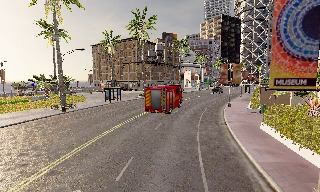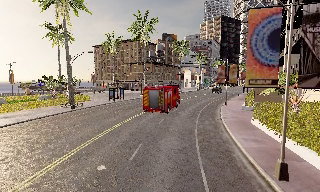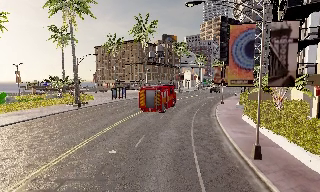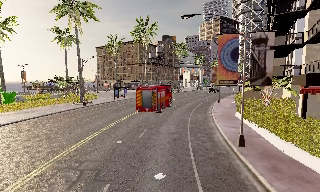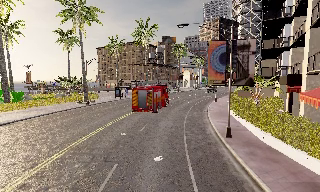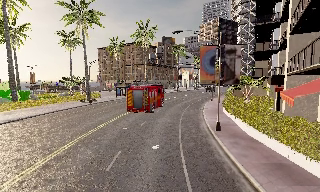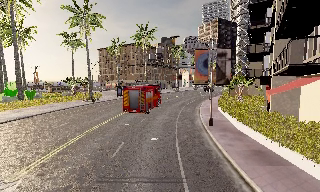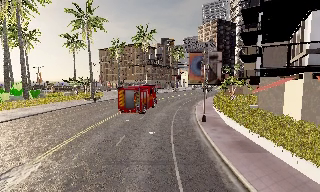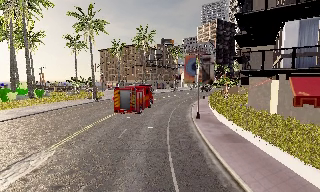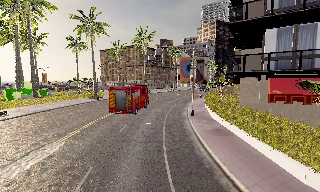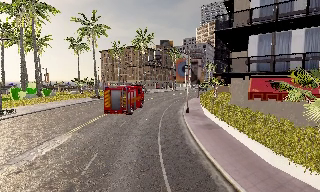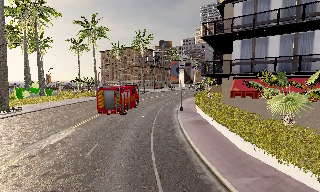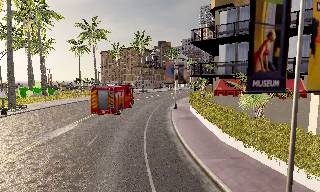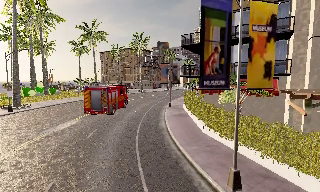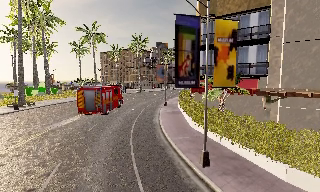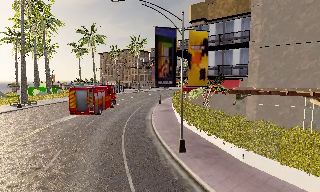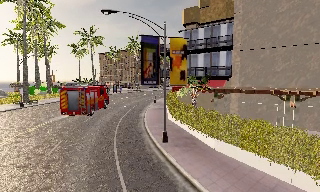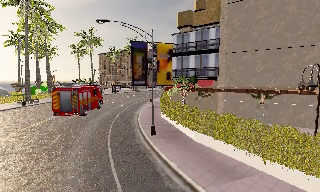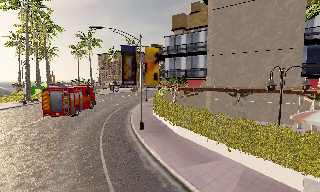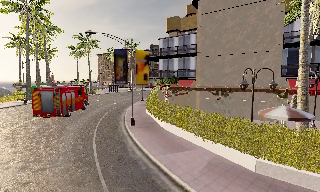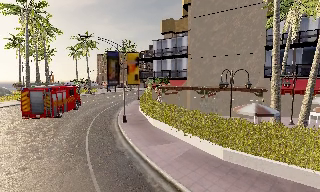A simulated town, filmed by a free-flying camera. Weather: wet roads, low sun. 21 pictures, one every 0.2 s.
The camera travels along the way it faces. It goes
backward.
0.0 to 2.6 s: The camera travels backward, about 20 m, so what stands in front gets smaller.
2.6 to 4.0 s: The camera travels backward and to its right, about 11 m, so what stands in front gets smaller.
The film runs backward here.
